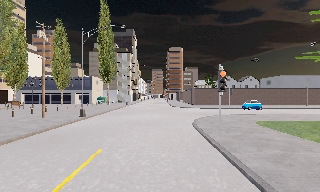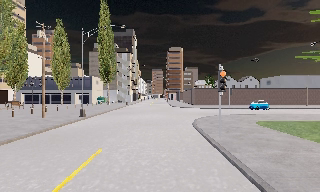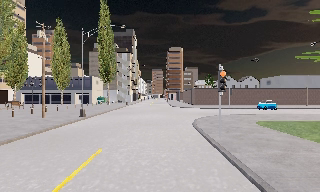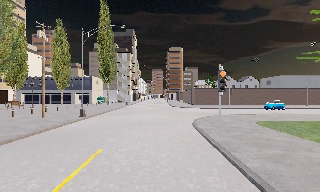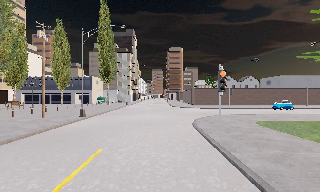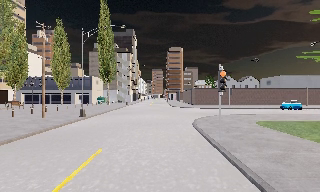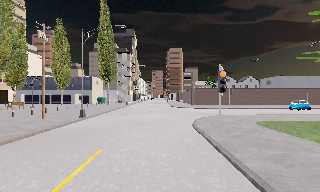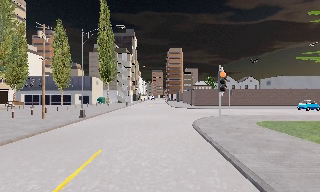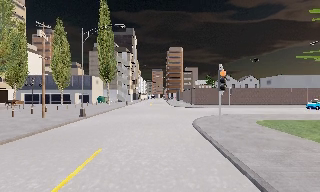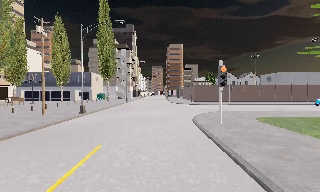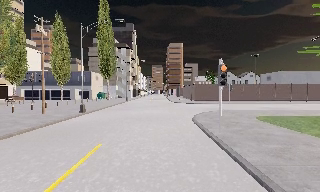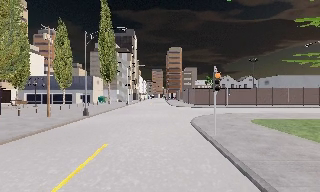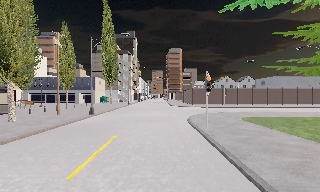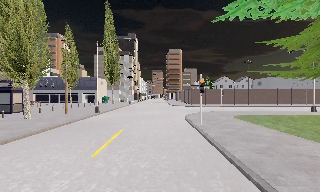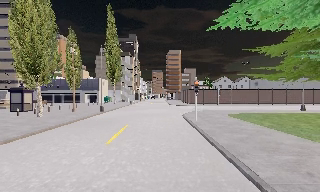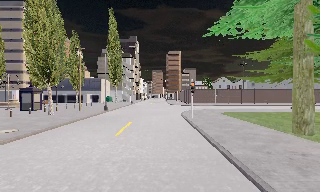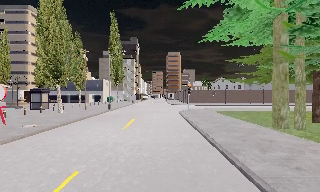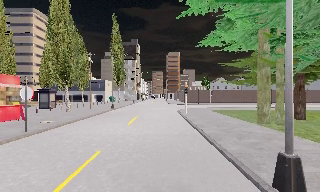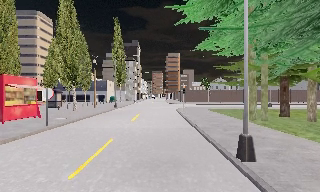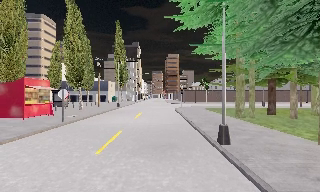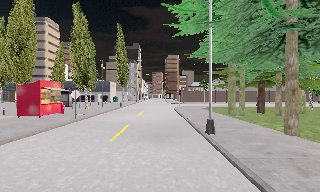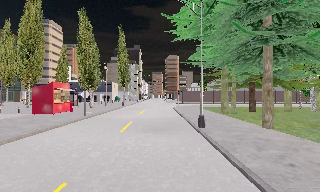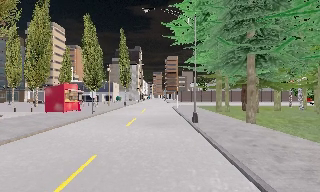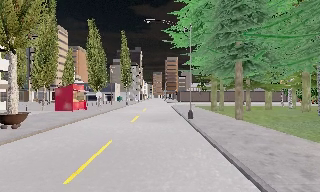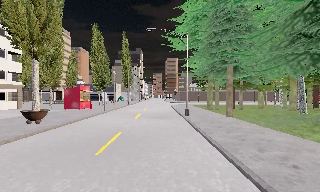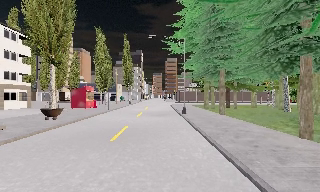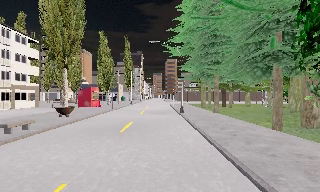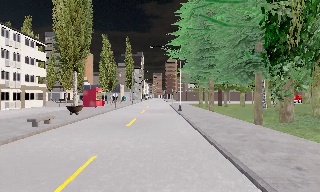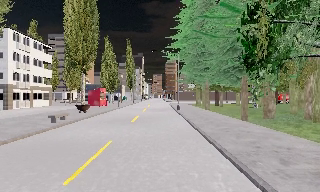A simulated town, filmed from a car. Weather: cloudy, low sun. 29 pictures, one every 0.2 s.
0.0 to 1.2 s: The camera keeps its place and its aim.
1.2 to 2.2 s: The camera travels backward, about 0.5 m, so what stands in front gets smaller. It gains speed.
2.2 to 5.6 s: The camera travels backward, about 25 m, so what stands in front gets smaller.
The film runs backward here.
